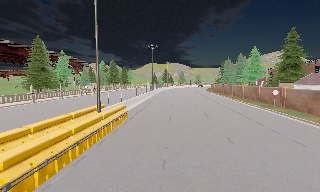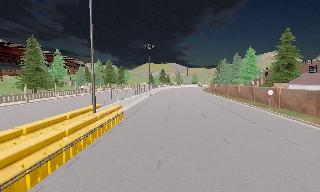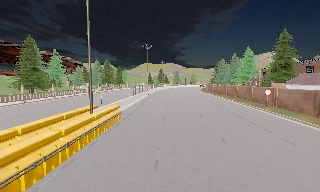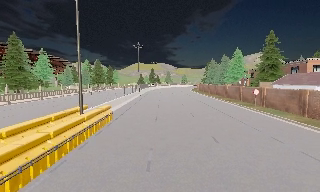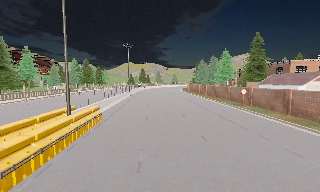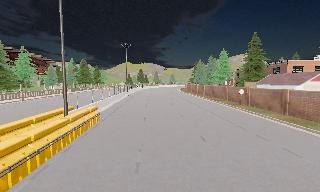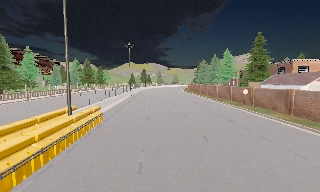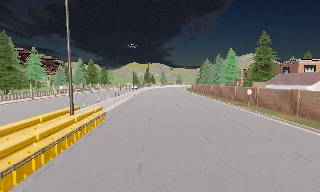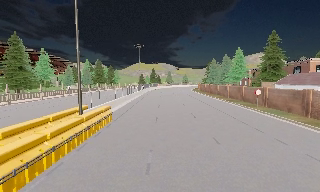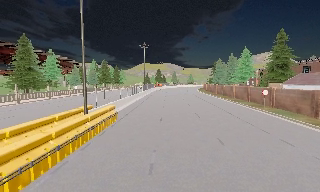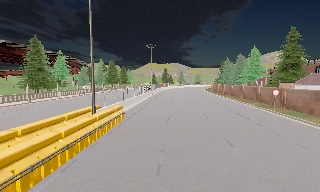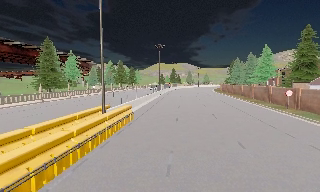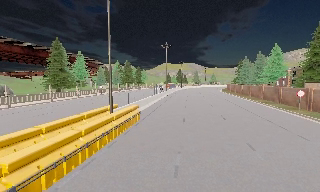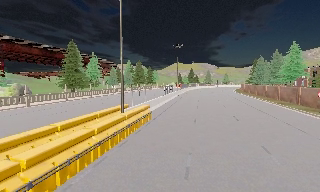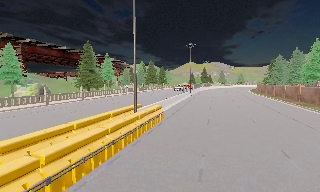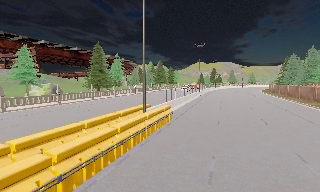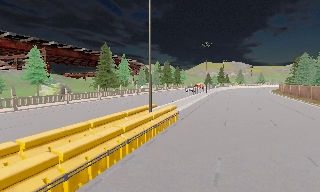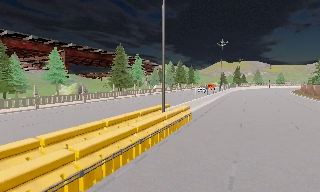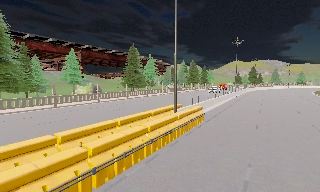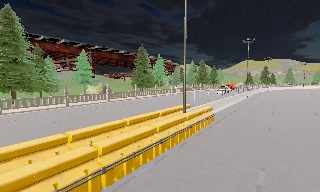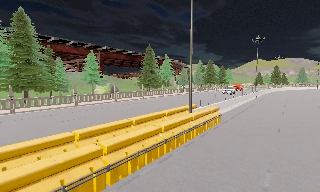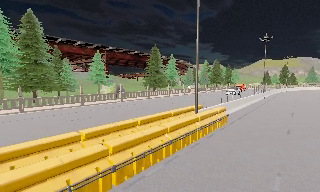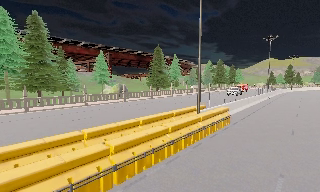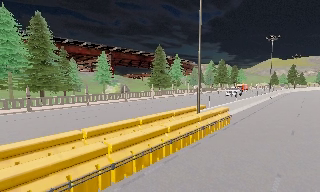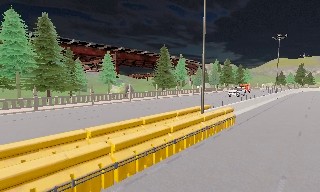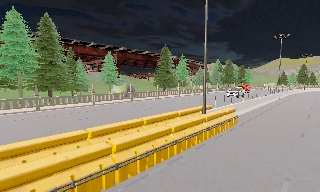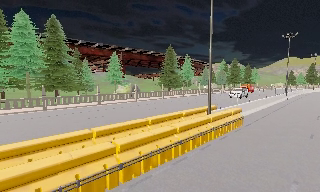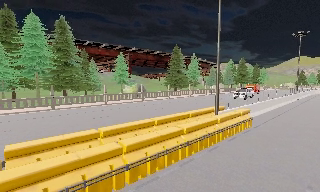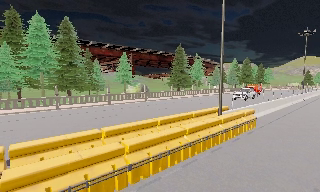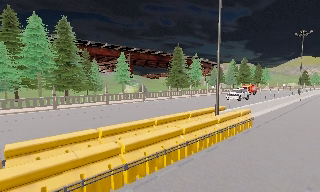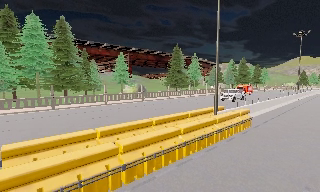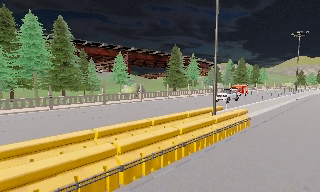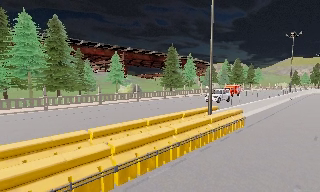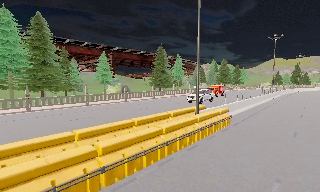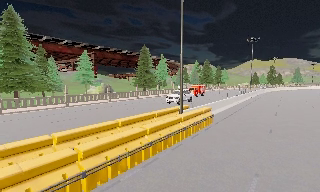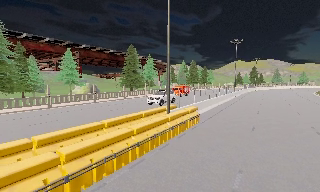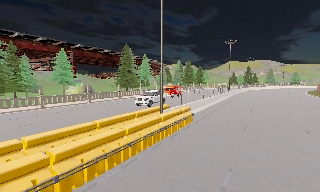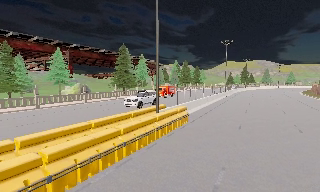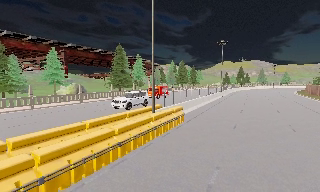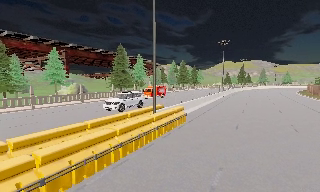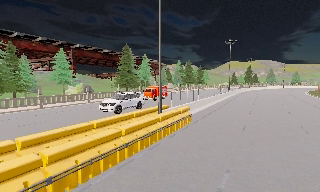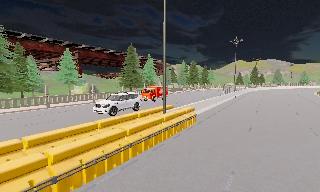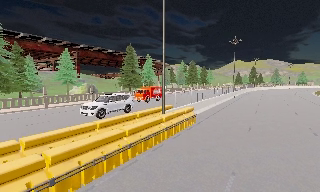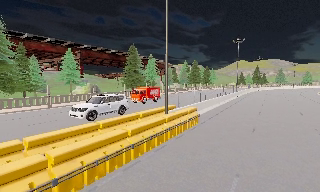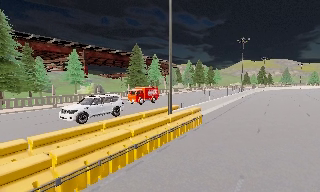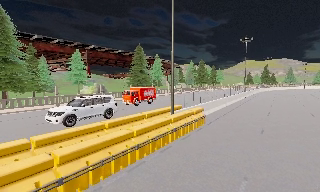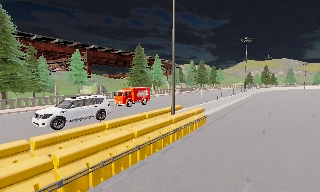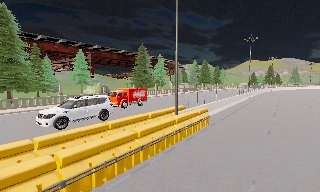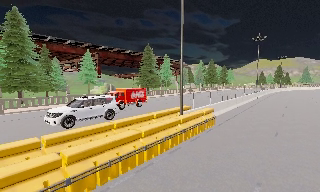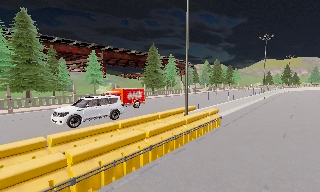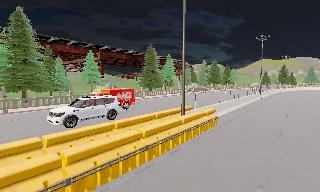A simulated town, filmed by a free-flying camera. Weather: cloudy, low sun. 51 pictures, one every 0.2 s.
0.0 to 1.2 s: The camera shifts only a little, or ends up much as it began.
1.2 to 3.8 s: The camera pans to its left, which is counterclockwise from overhead, by about 40 degrees. It travels forward, about 0.5 m.
3.8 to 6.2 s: The camera swings to its left by about 10 degrees, and the scene slides to the right. It travels to its right, about 0.5 m.
6.2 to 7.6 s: The scene slides to the left, as the camera pans about 20 degrees to its right. It travels to its right, about 0.5 m, so close, fixed things drift to the left.
7.6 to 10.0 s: The camera swings to its left by about 10 degrees, and the scene slides to the right. It travels forward, about 0.5 m, so what stands in front looms larger.
The film runs forward here.
